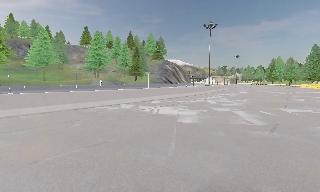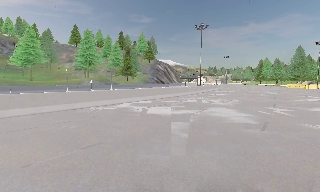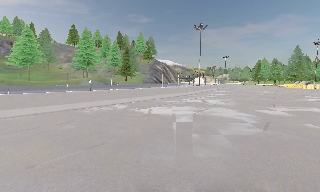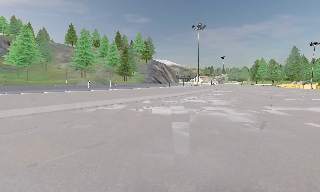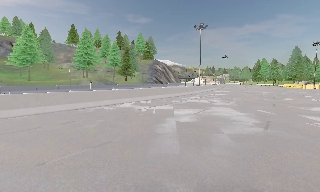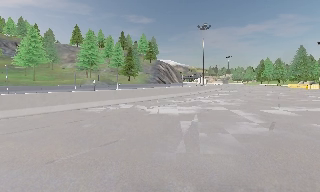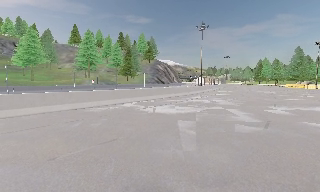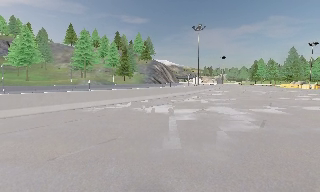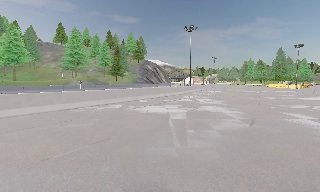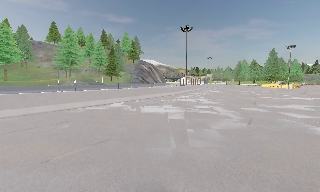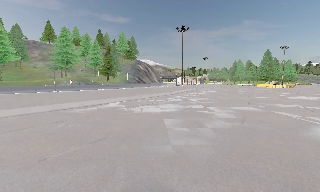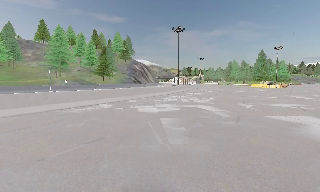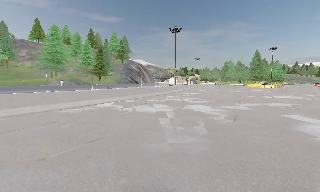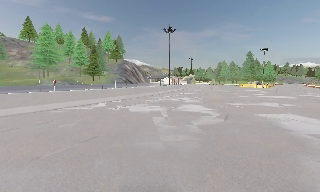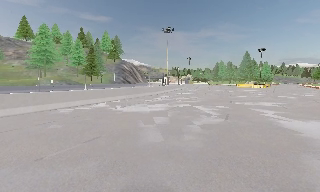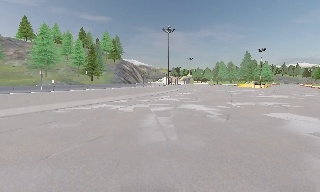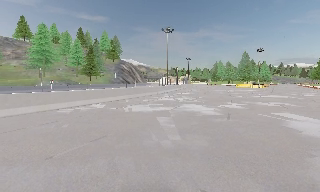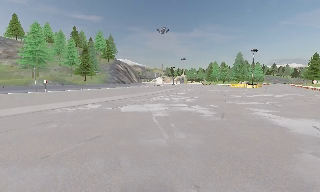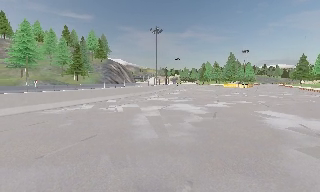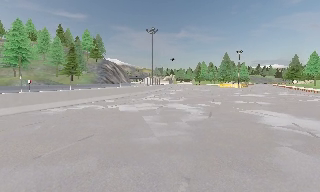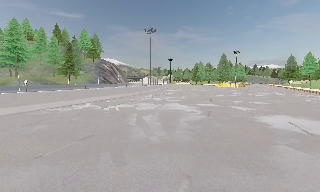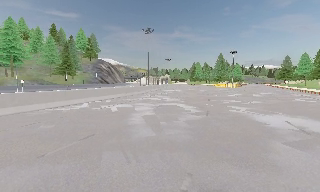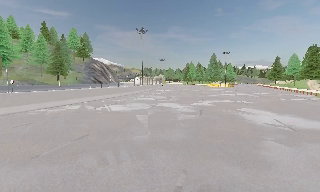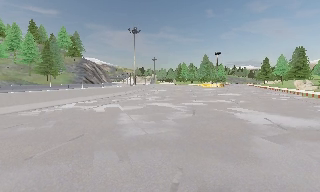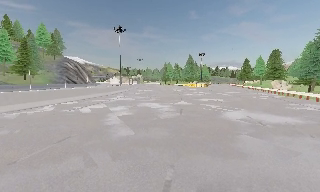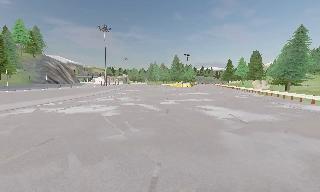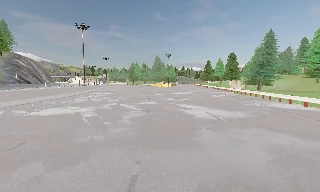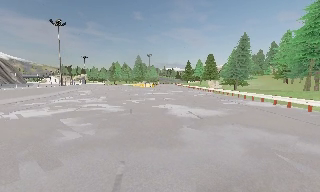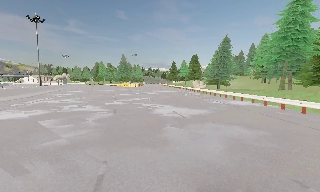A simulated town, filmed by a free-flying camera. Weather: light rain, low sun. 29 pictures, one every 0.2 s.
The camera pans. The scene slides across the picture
to the left.
The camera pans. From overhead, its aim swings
clockwise.
0.0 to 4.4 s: The scene slides to the left, as the camera pans about 25 degrees to its right. It travels backward and to its left, about 2 m, so what stands in front gets smaller.
4.4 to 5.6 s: The camera pans to its right, which is clockwise from overhead, by about 30 degrees. It travels backward, about 0.5 m.
The film runs backward here.
